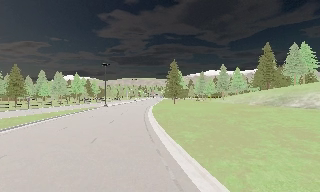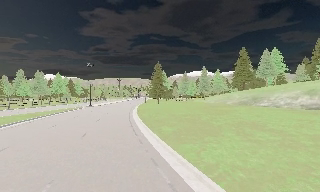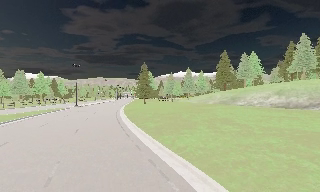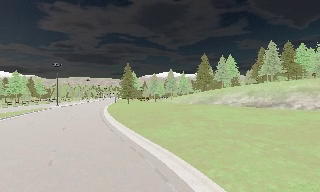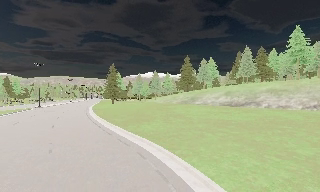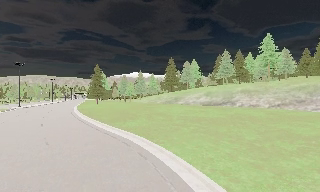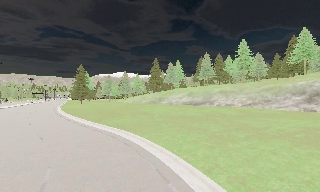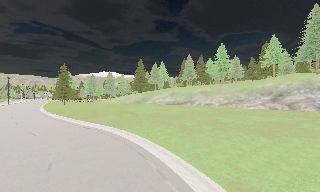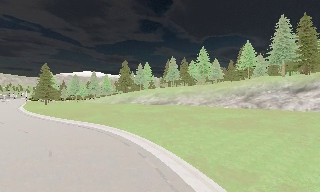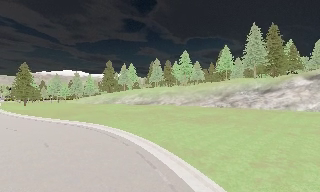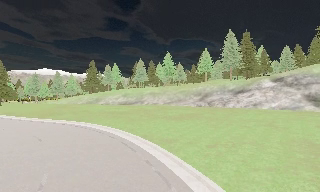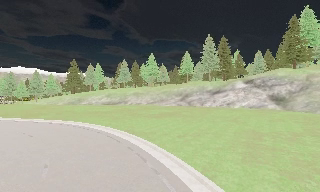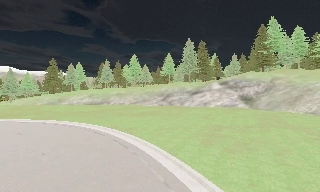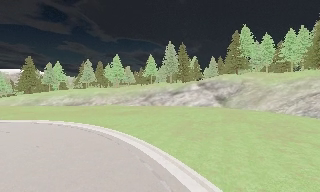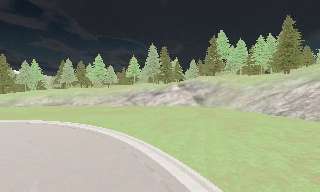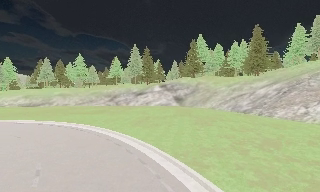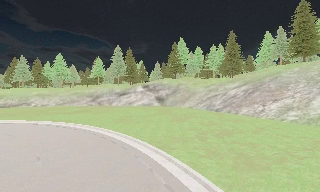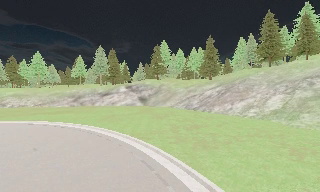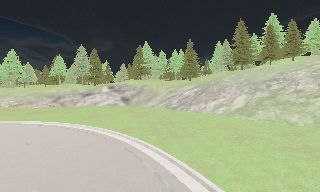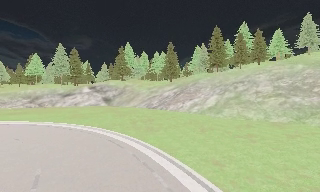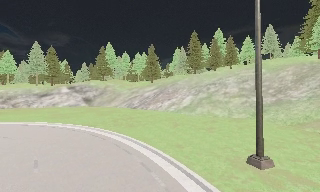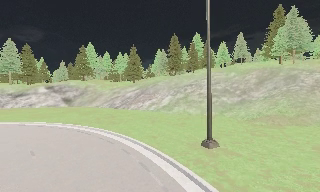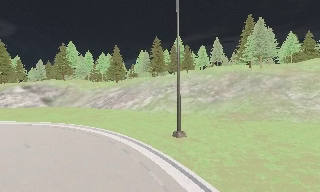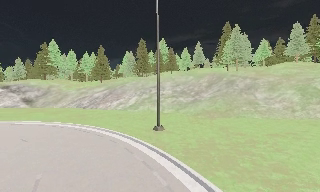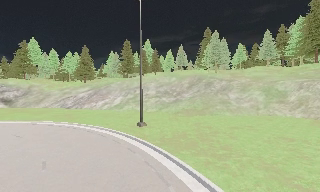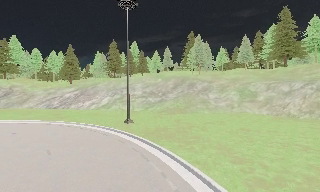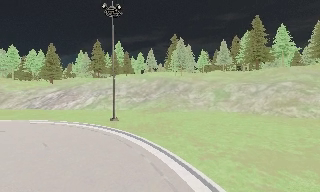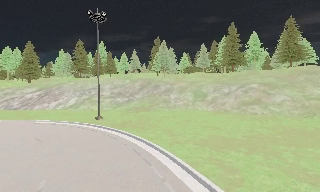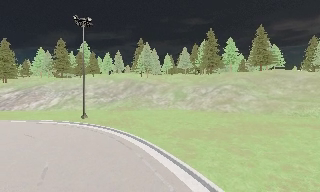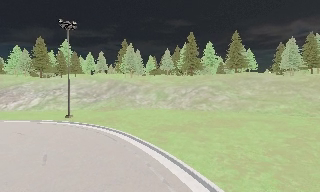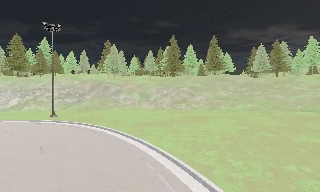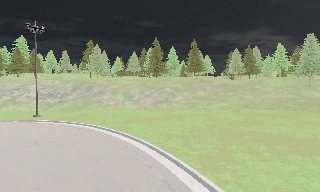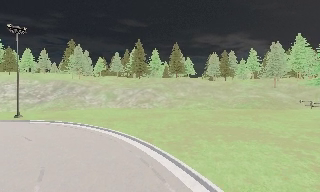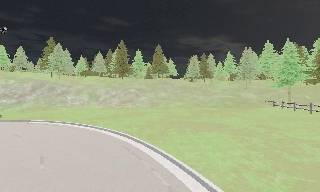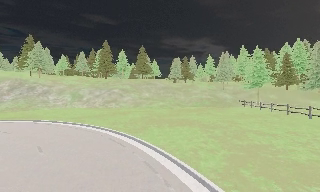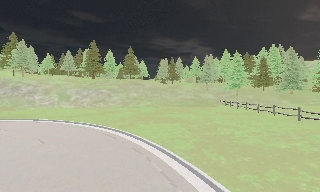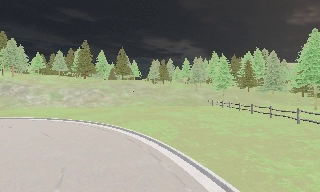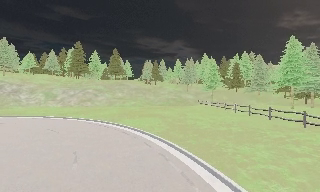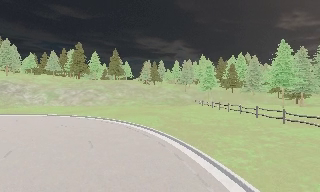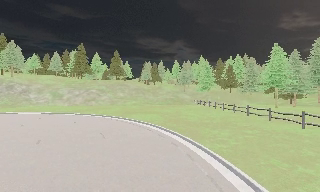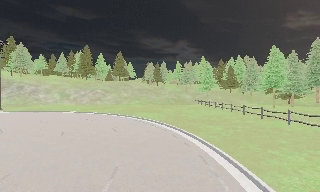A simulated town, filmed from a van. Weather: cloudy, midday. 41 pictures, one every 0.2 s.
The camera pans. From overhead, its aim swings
clockwise.
The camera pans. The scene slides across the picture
to the left.
0.0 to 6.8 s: The scene slides to the left, as the camera pans about 190 degrees to its right. It travels backward, about 65 m.
6.8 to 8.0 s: The camera travels backward, about 11 m, so what stands in front gets smaller.
The film runs backward here.
